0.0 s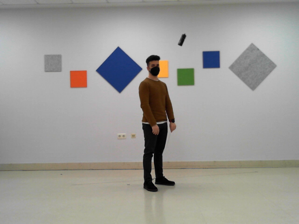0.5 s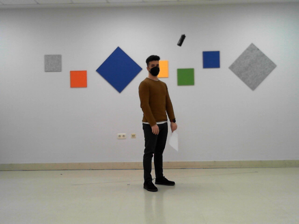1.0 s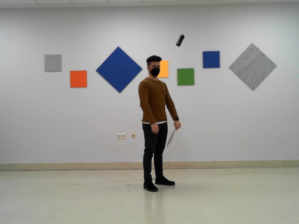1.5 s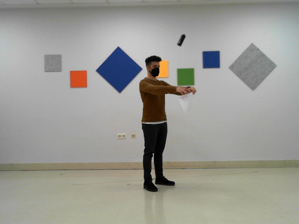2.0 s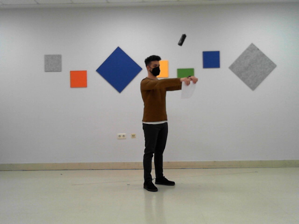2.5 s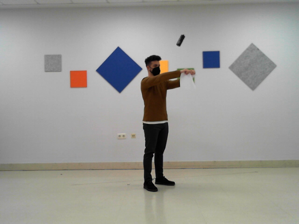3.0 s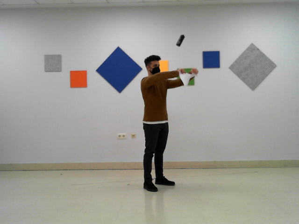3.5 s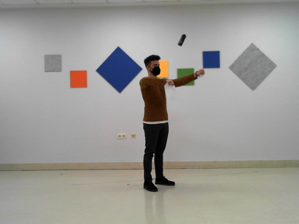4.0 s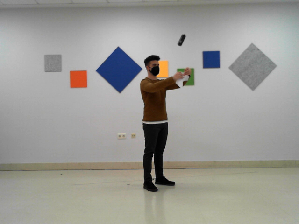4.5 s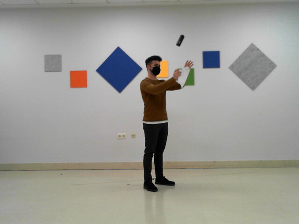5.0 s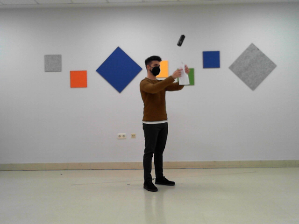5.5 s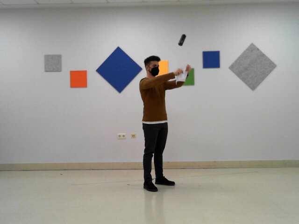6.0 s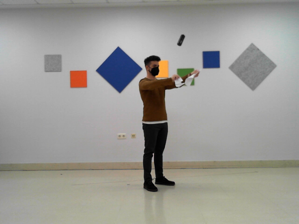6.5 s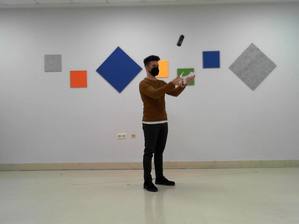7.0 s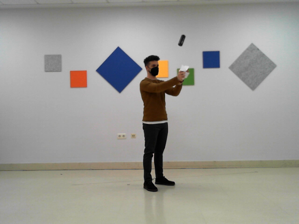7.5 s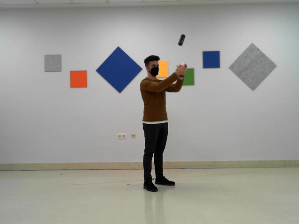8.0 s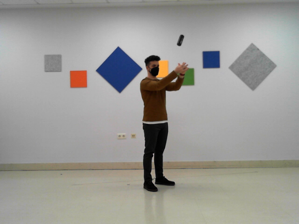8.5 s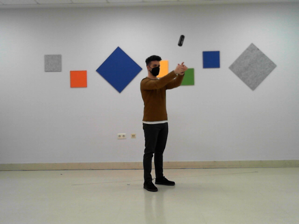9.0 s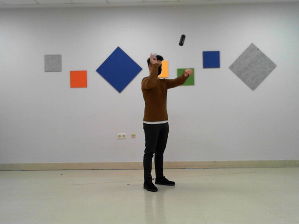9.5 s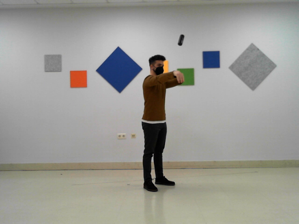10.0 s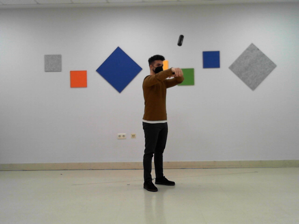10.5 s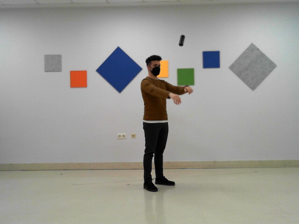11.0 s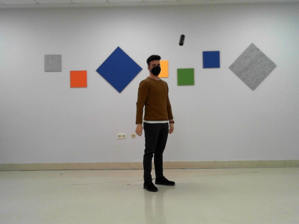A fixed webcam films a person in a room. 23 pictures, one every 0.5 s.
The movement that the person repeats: Tear a paper in 4 pieces, make a ball and throw it.
